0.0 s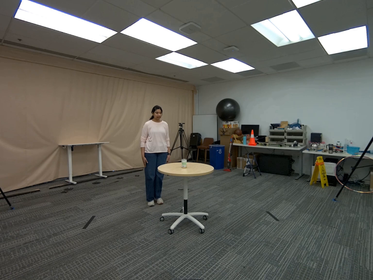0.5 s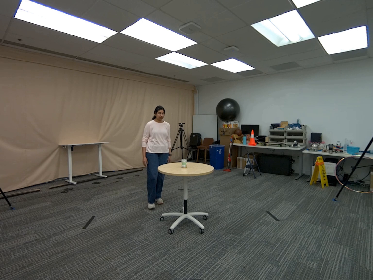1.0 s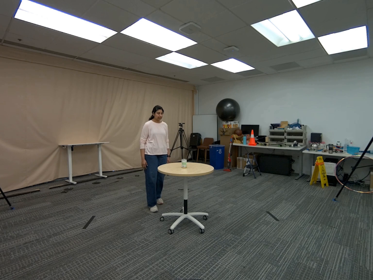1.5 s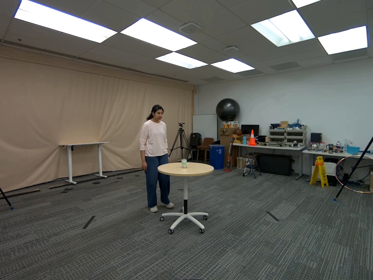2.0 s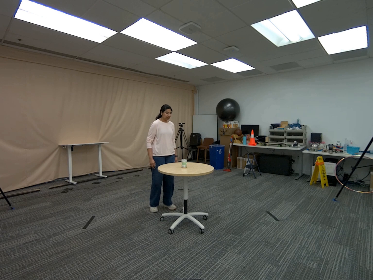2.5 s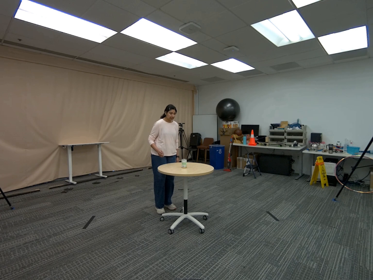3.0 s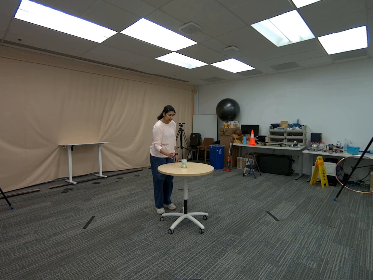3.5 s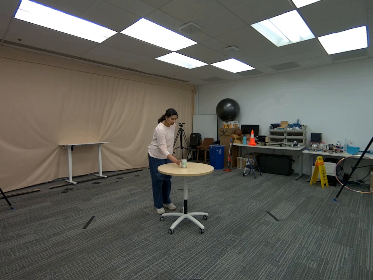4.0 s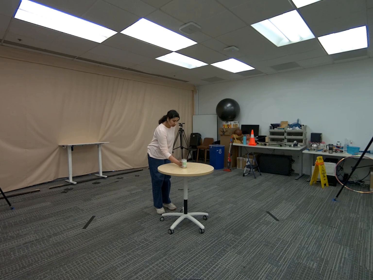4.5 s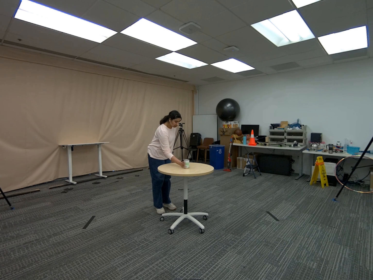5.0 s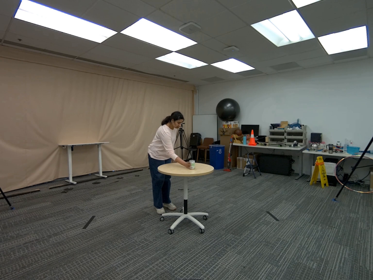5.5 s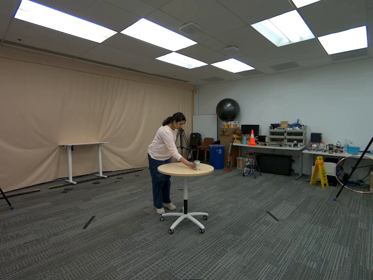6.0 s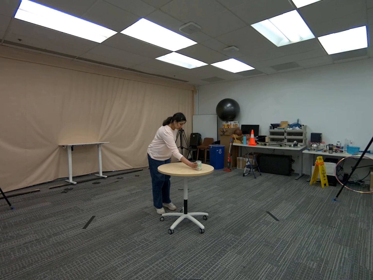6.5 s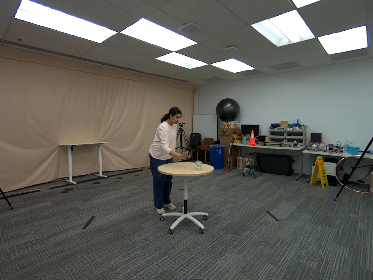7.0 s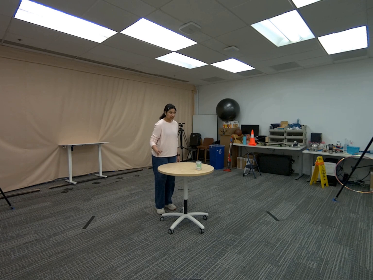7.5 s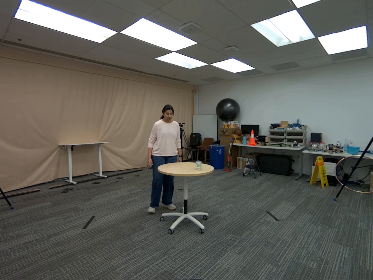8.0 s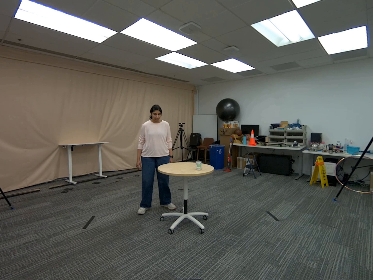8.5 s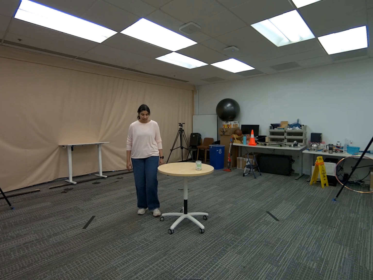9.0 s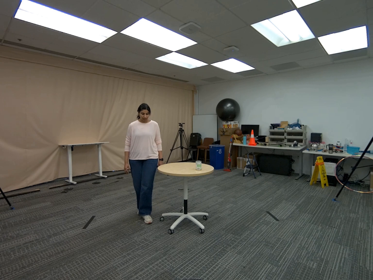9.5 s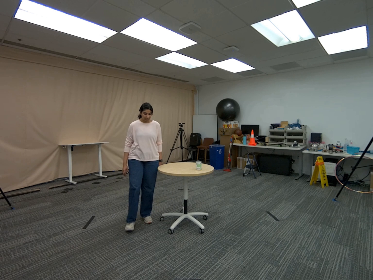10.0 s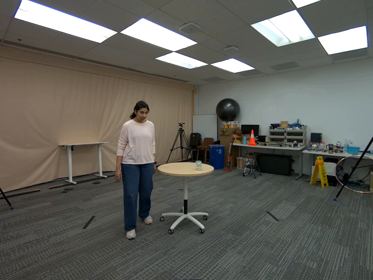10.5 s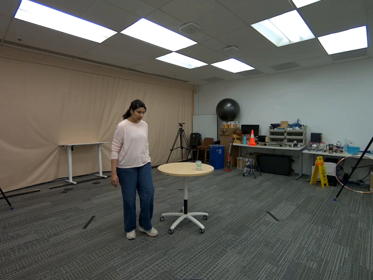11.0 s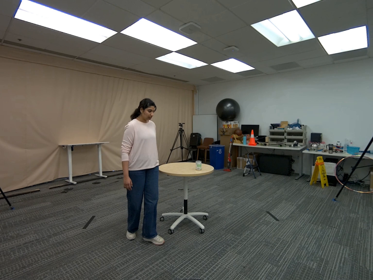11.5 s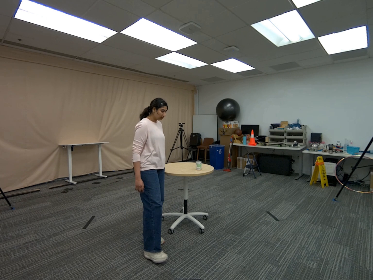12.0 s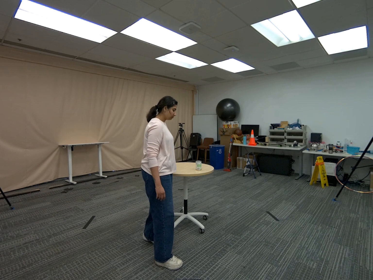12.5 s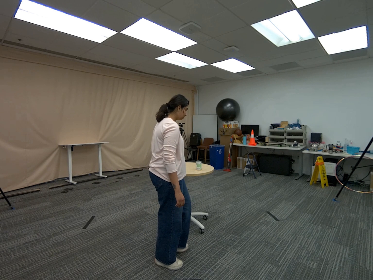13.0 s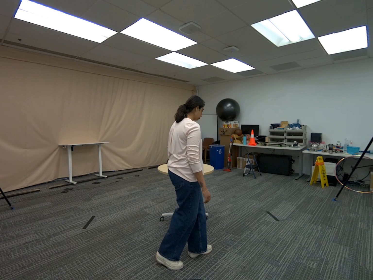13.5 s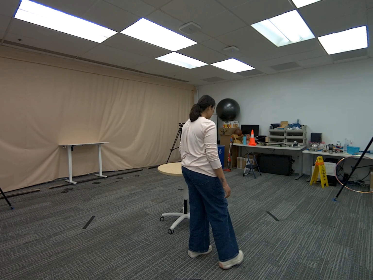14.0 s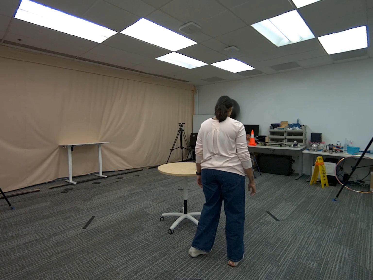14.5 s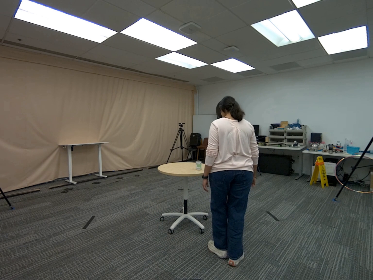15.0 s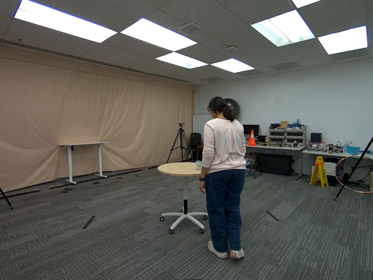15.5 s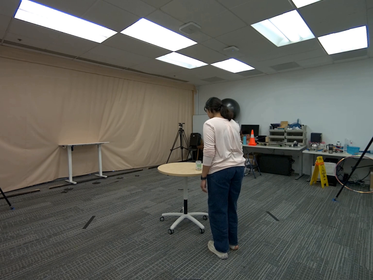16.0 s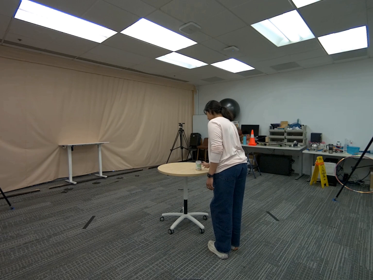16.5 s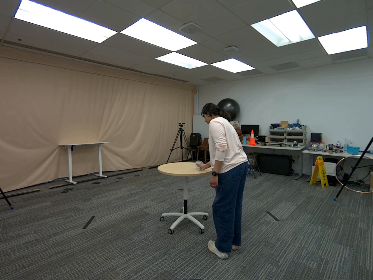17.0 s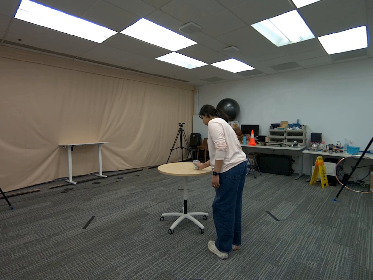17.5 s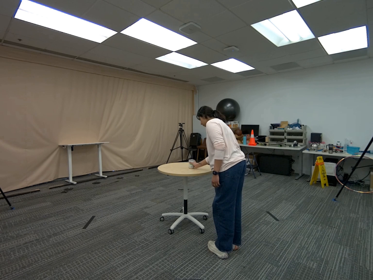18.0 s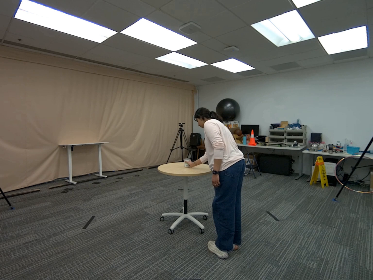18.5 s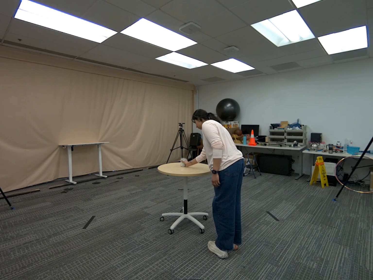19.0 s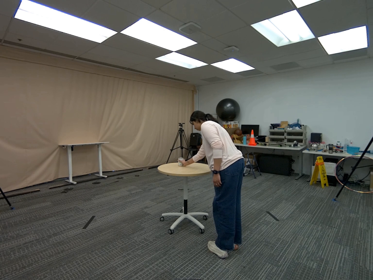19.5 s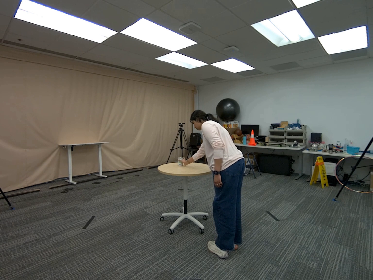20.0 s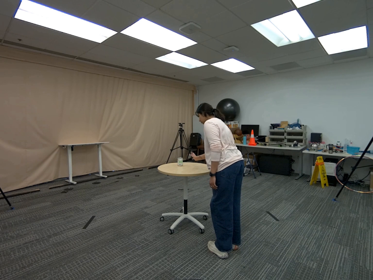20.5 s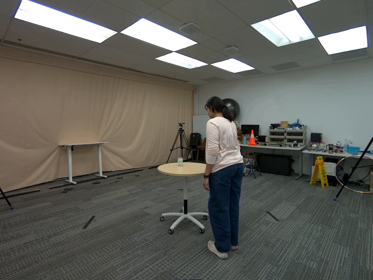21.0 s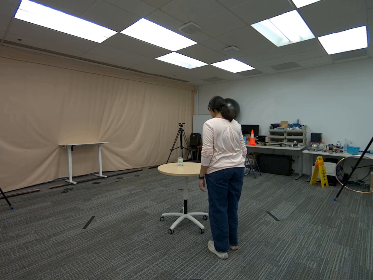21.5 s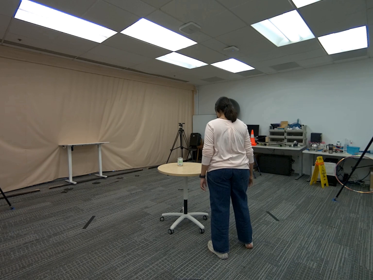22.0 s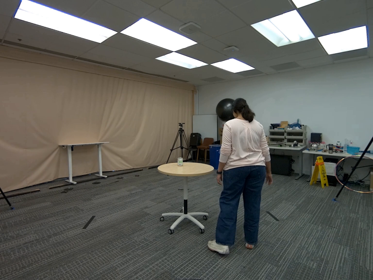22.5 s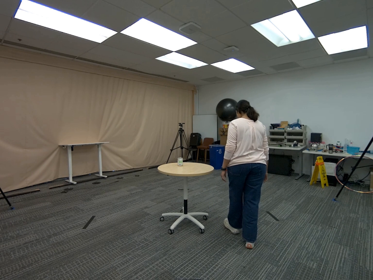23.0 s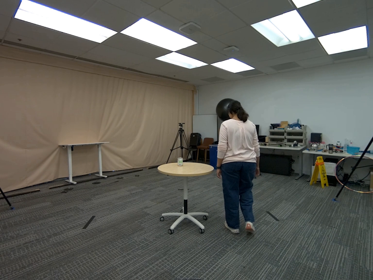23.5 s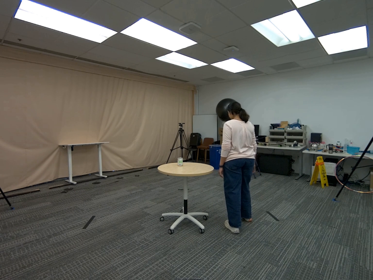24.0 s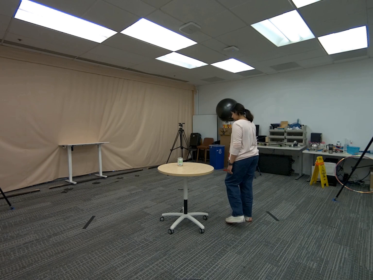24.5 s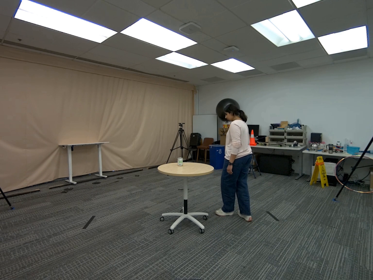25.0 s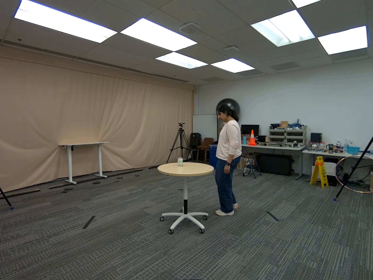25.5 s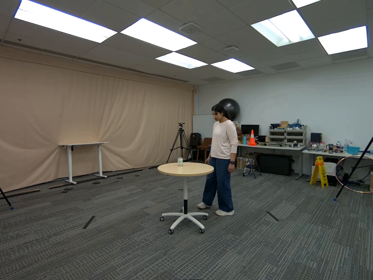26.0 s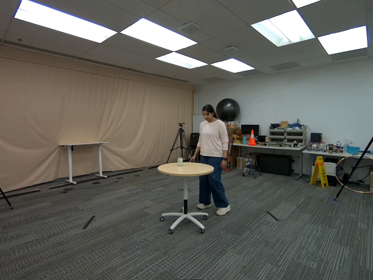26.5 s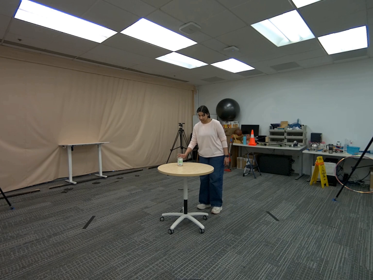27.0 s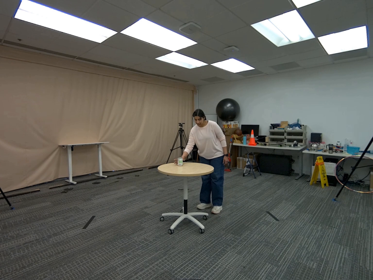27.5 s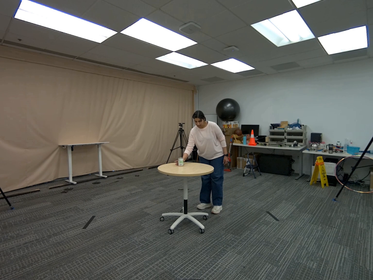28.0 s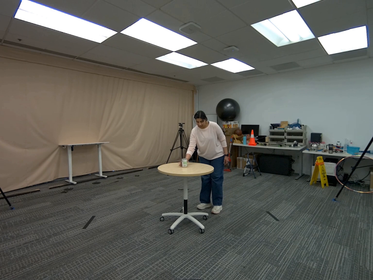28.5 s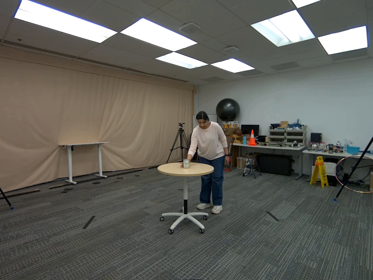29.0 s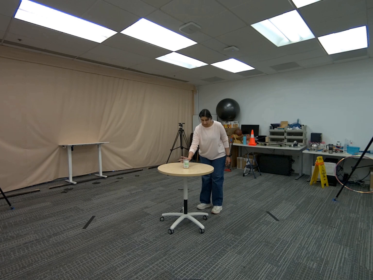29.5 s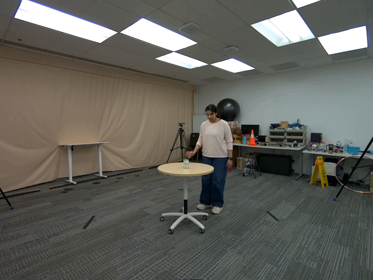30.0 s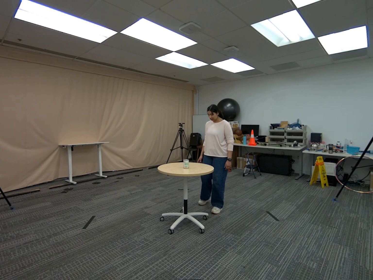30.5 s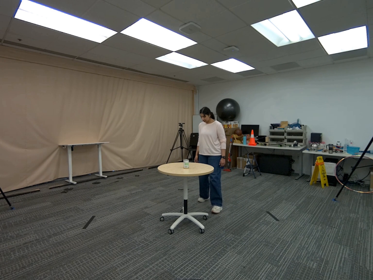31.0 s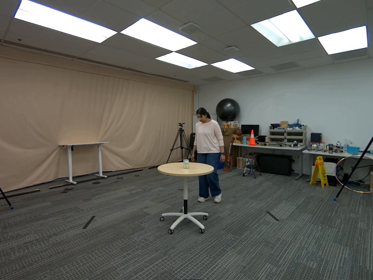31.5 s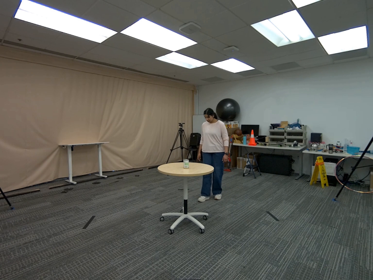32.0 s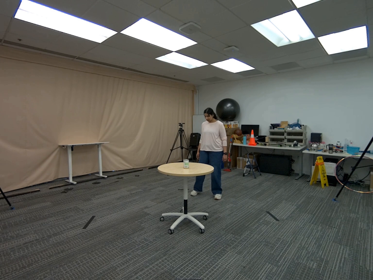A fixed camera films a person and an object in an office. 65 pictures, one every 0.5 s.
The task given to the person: Walk over to the corn can on the round table and push the corn can away using your palms. Continue to push the corn can away from you as you move around the table.
